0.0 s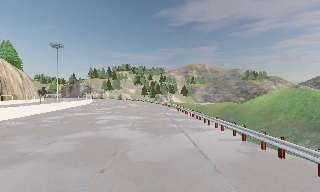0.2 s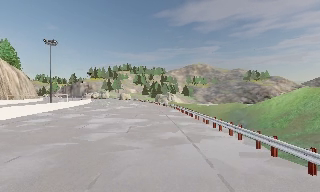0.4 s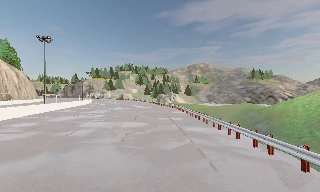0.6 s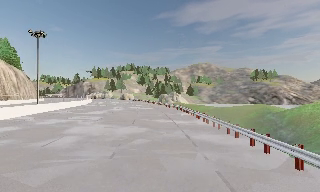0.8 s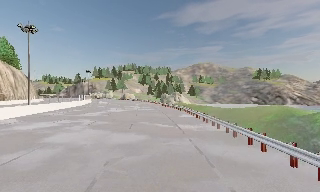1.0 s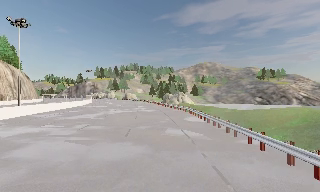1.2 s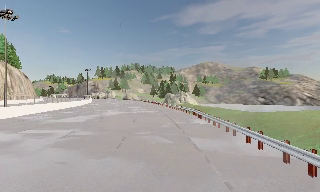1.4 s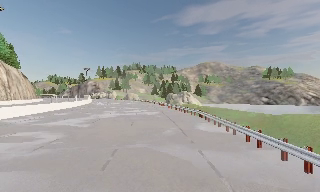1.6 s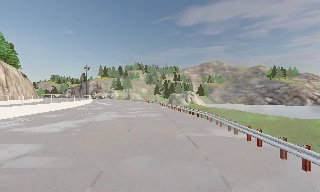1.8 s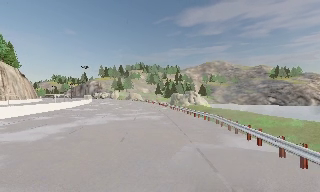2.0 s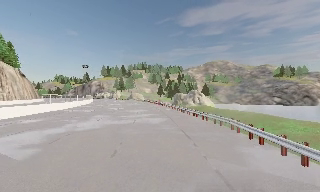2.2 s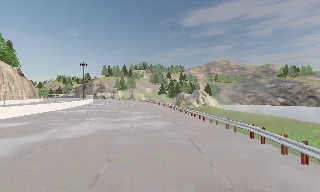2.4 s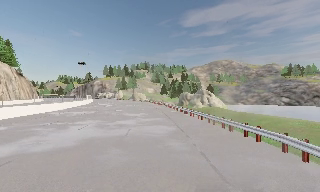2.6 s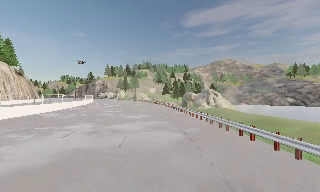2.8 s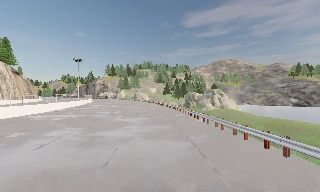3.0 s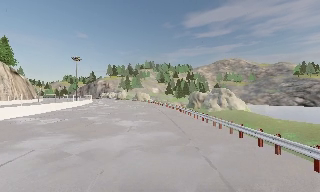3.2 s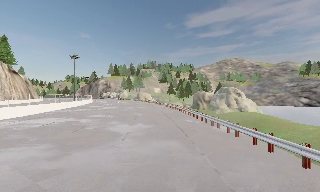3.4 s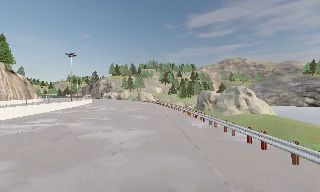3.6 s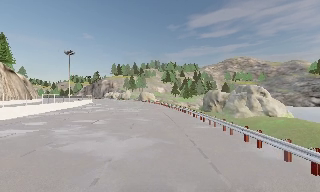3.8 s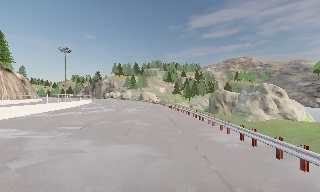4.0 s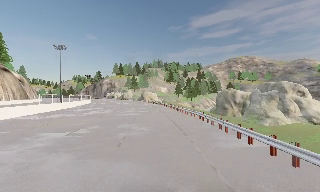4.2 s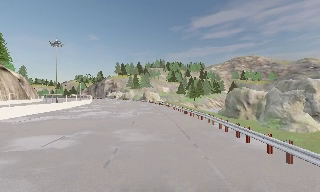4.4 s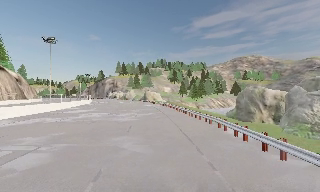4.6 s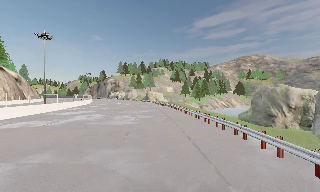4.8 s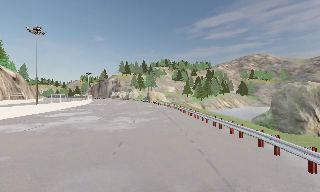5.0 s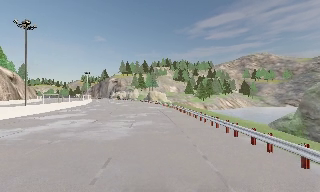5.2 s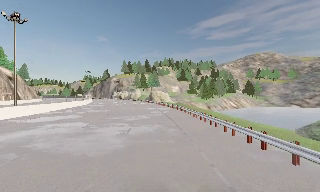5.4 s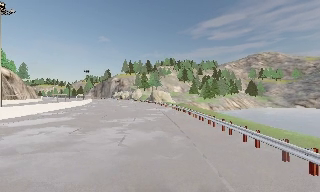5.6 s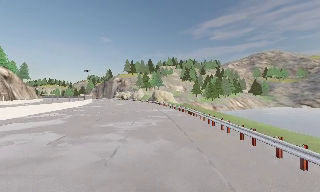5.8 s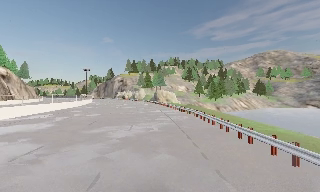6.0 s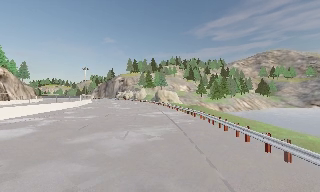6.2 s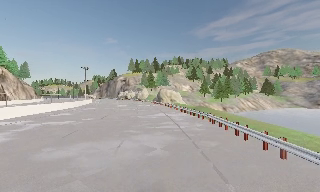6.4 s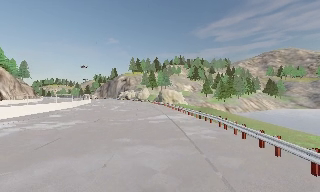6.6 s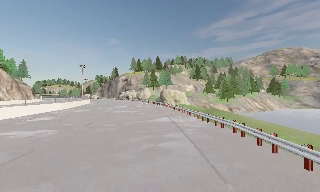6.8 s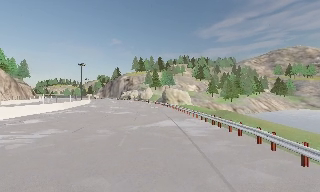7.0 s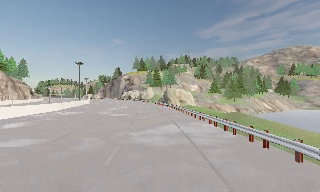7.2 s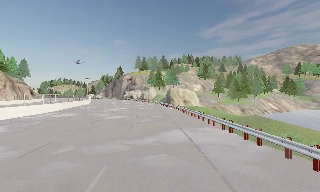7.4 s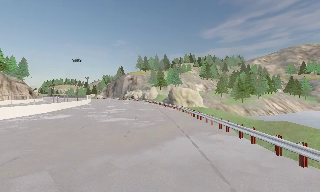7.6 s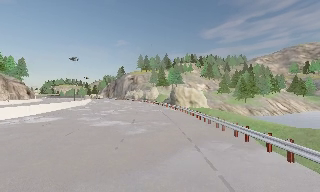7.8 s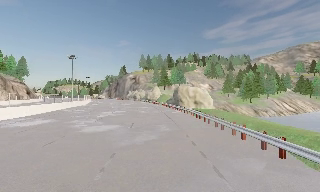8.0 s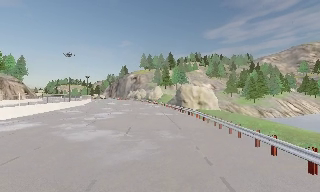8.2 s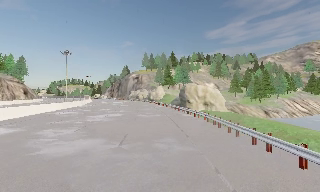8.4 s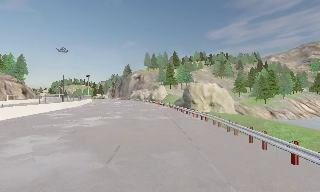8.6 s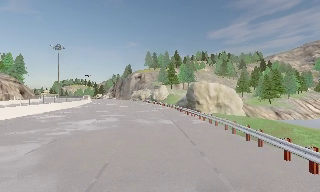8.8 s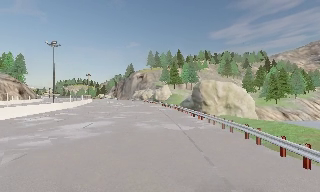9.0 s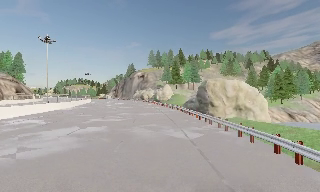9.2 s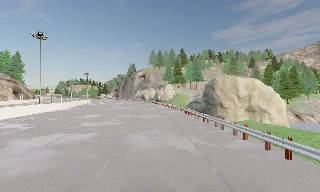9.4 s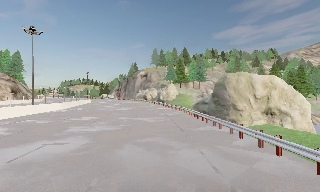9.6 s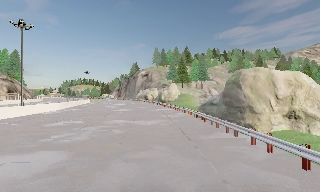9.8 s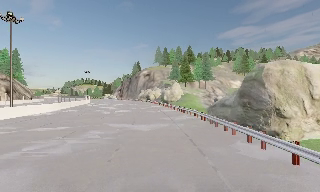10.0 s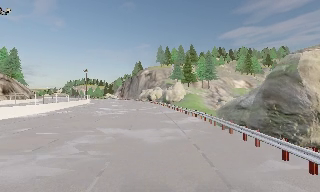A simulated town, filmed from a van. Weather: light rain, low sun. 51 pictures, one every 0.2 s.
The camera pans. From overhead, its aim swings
counterclockwise.
The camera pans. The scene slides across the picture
to the right.
0.0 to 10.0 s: The scene slides to the right, as the camera pans about 30 degrees to its left. It travels forward, about 105 m.
The film runs forward here.
